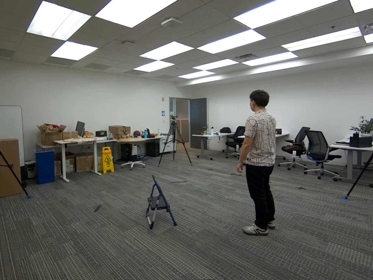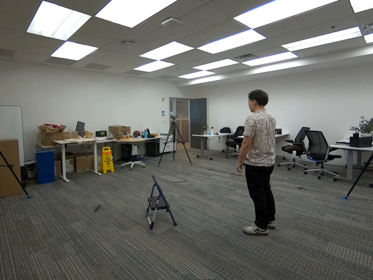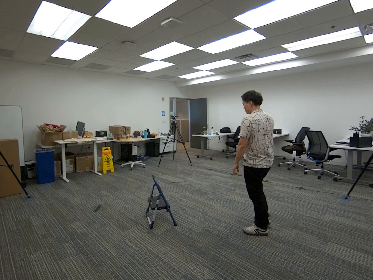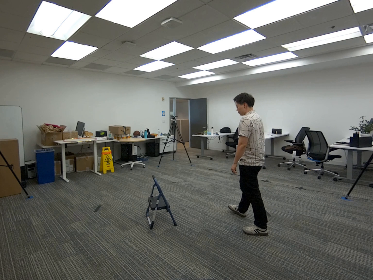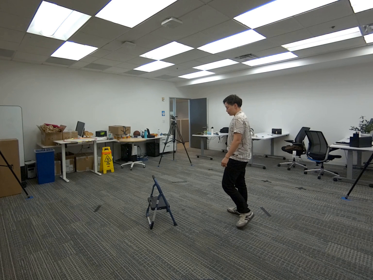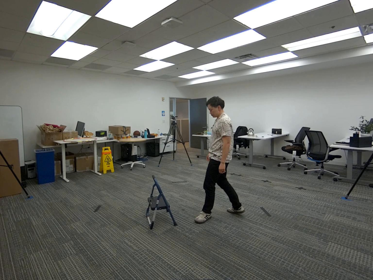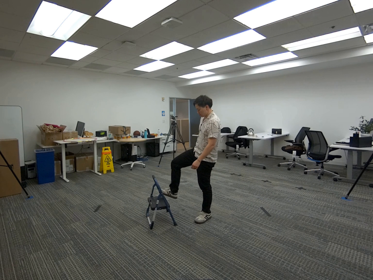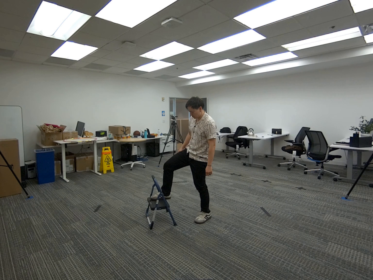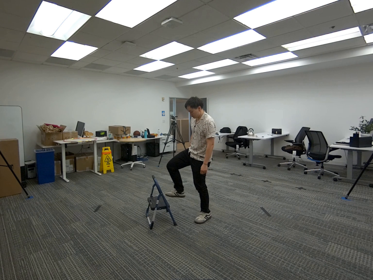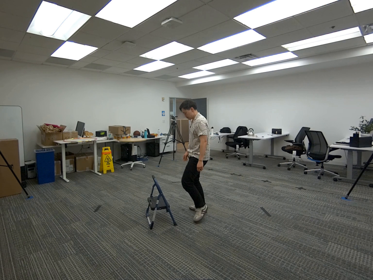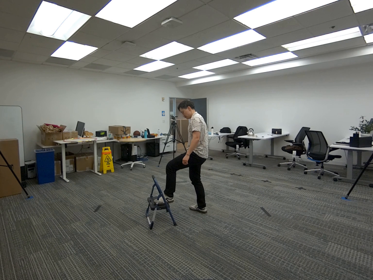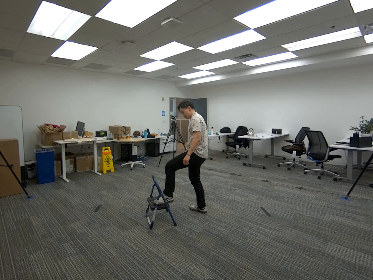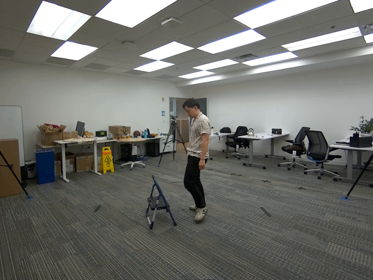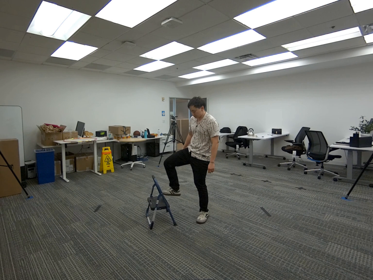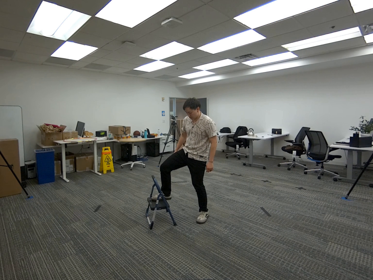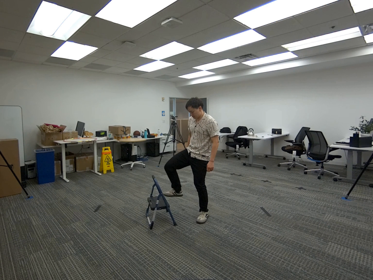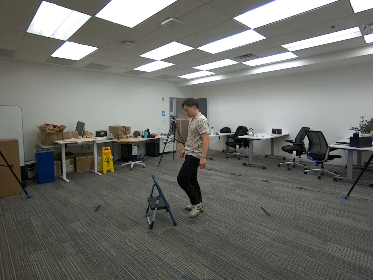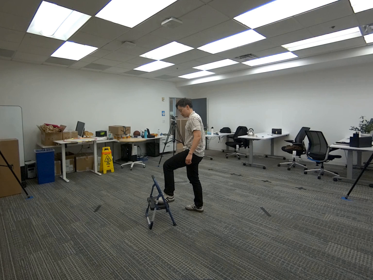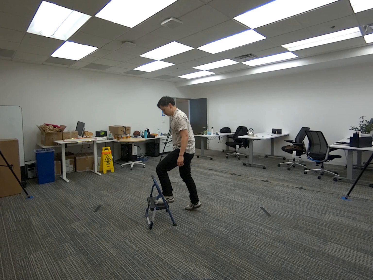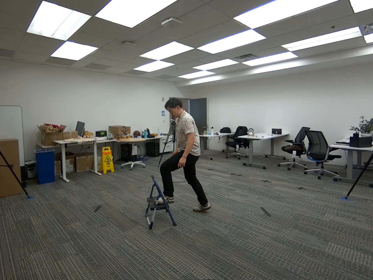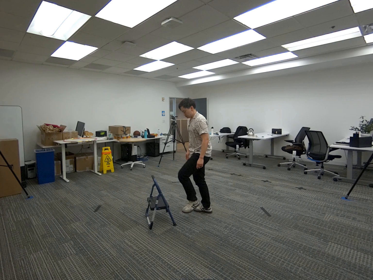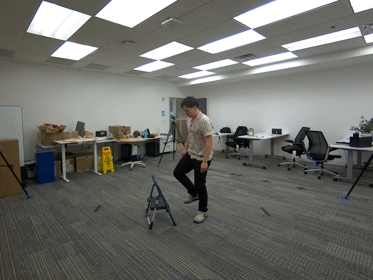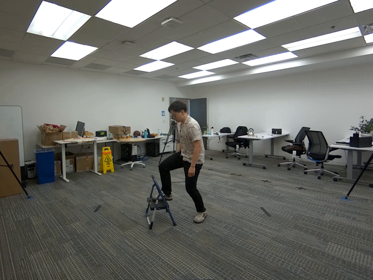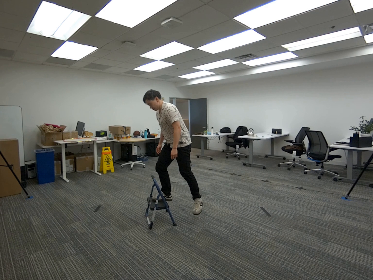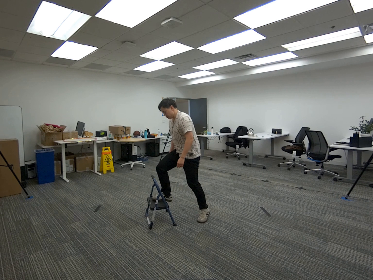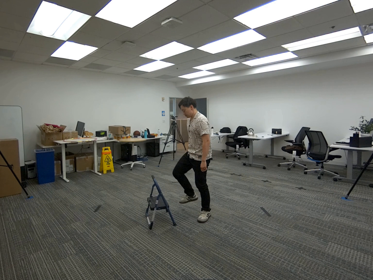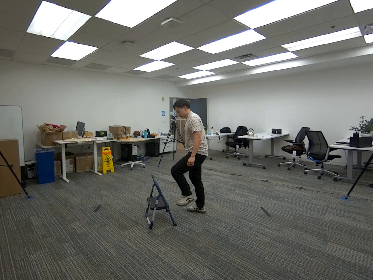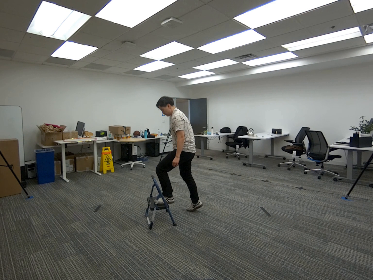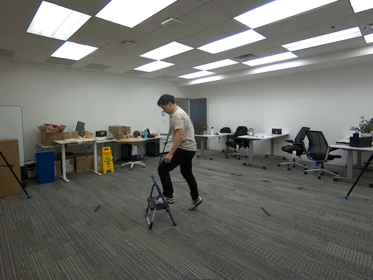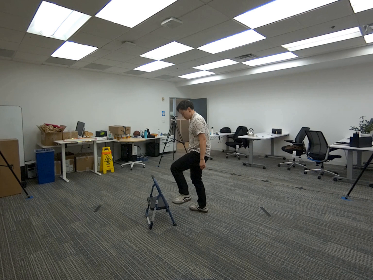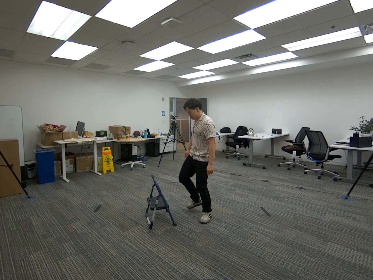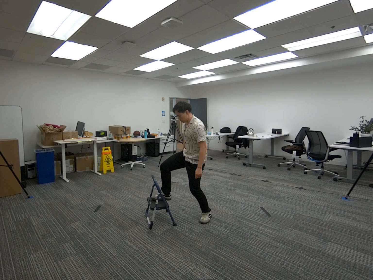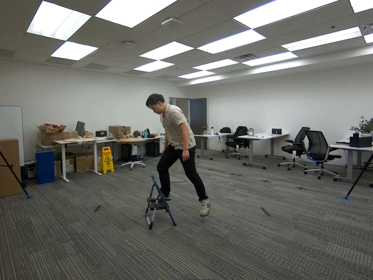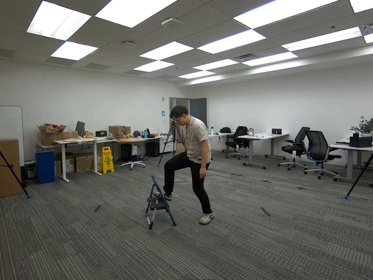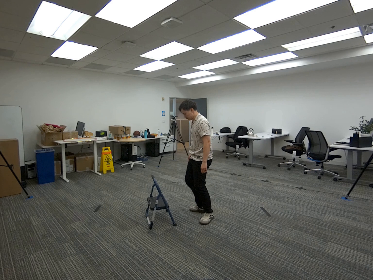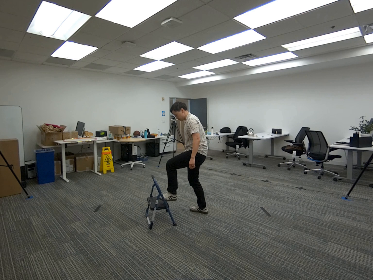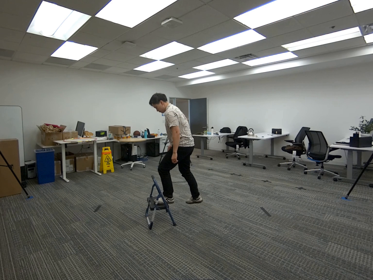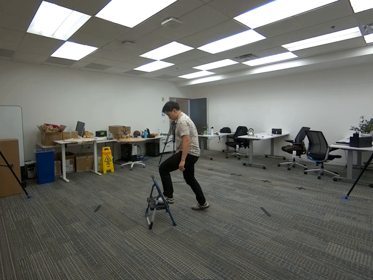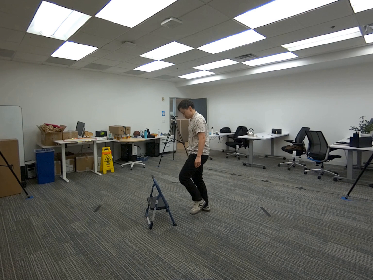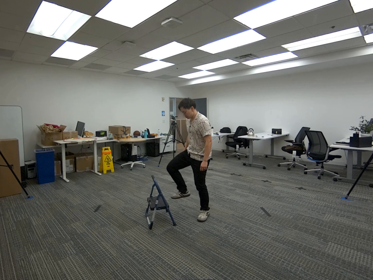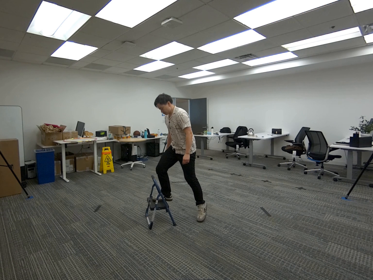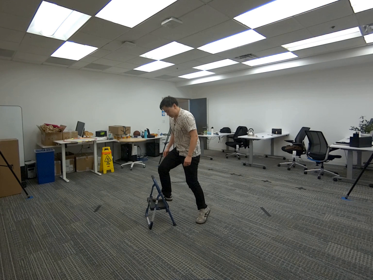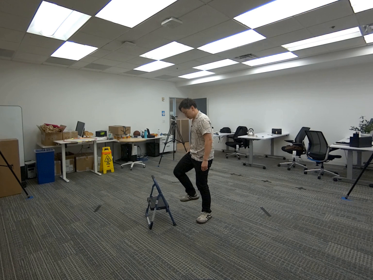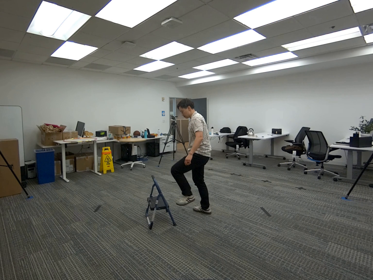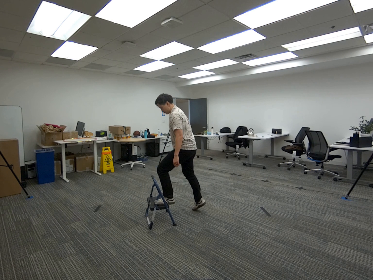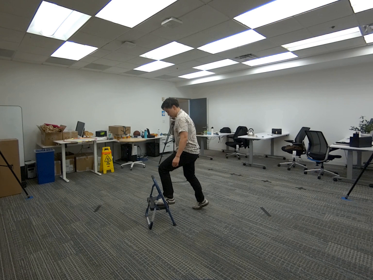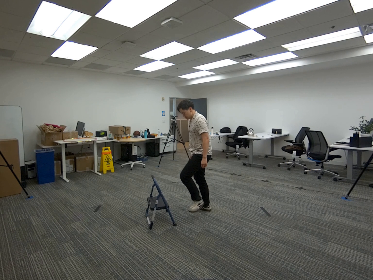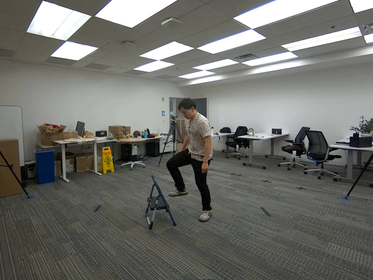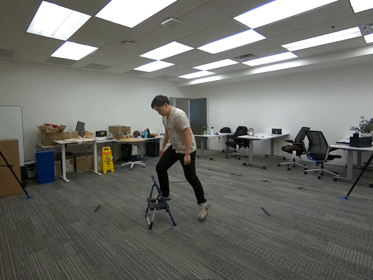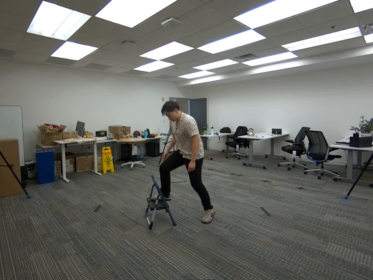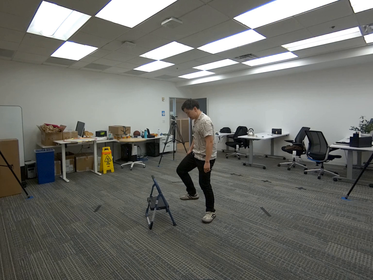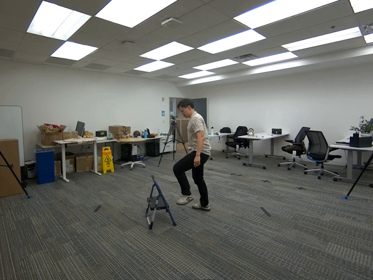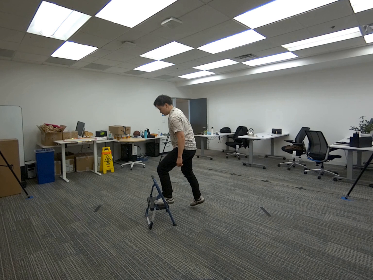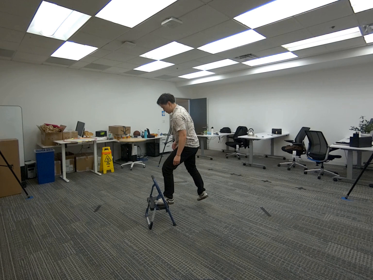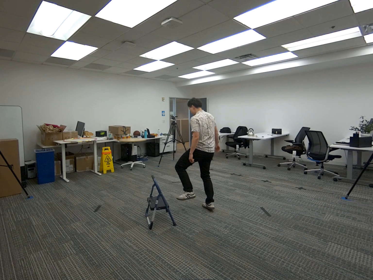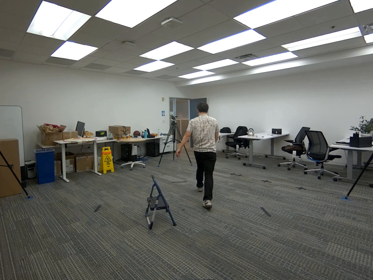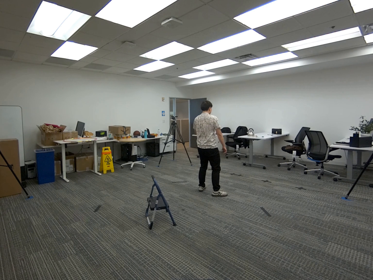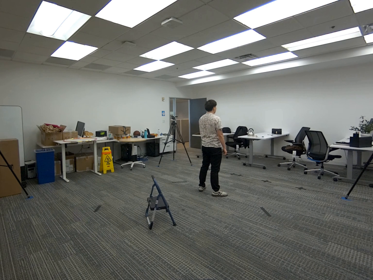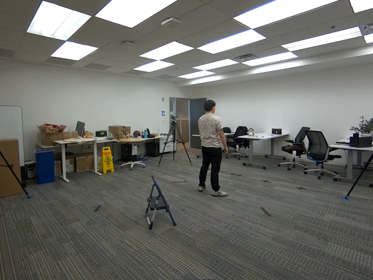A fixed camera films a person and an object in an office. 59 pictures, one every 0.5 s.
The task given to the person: Walk over to the step ladder and proceed to perform ~10 sec. of step ups slowly.
